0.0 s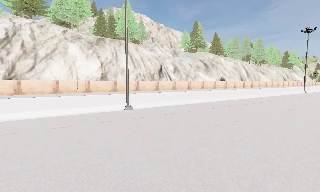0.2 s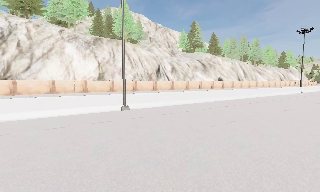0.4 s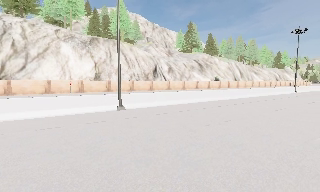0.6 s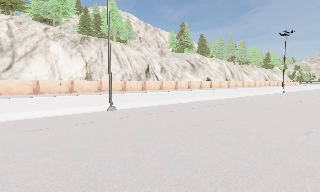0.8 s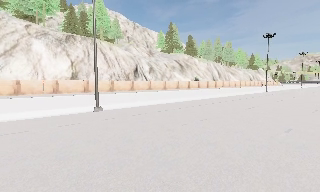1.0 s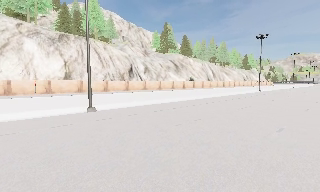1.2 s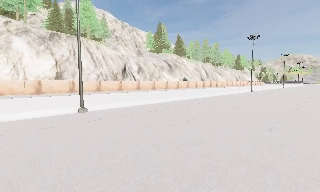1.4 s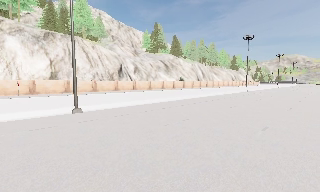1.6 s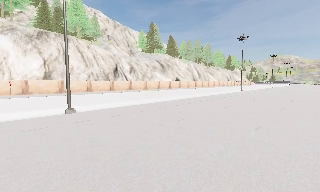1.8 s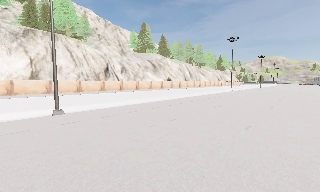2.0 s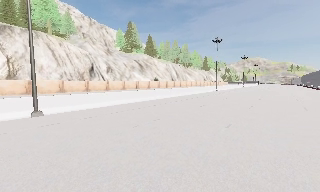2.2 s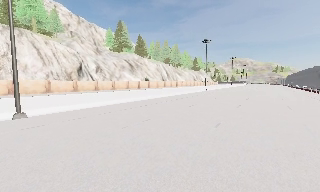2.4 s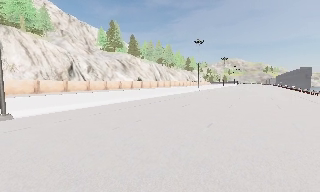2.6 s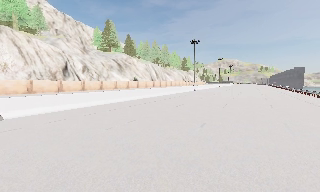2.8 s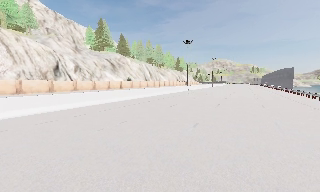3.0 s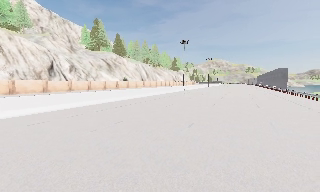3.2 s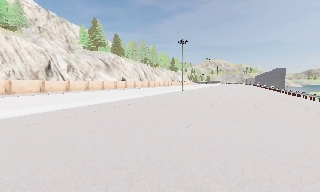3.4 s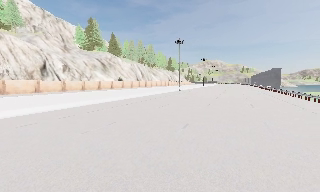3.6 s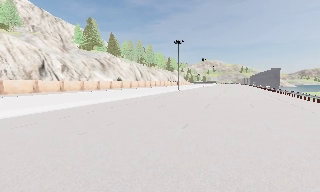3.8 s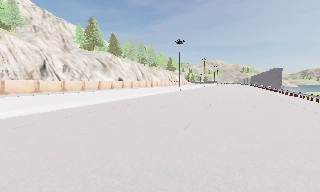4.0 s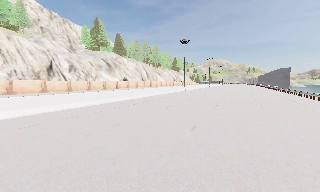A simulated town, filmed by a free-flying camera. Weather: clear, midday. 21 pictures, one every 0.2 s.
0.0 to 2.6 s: The scene slides to the left, as the camera pans about 30 degrees to its right. It travels to its right and forward, about 1.5 m, so close, fixed things drift to the left.
2.6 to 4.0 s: The camera travels forward, about 0.5 m, so what stands in front looms larger.
The film runs forward here.
